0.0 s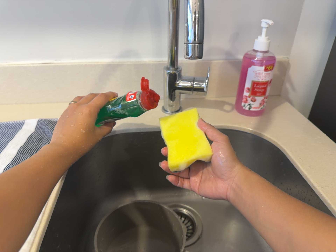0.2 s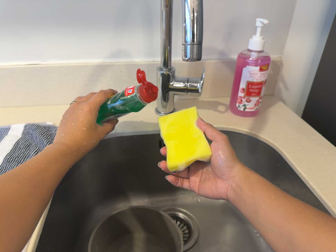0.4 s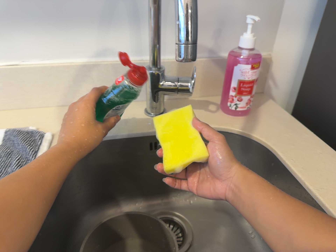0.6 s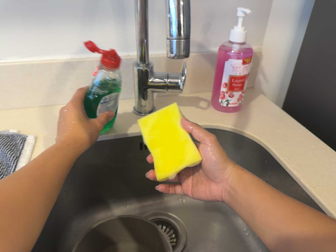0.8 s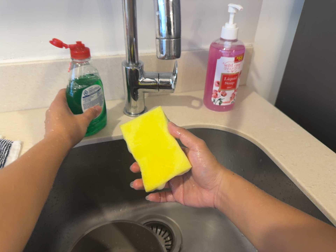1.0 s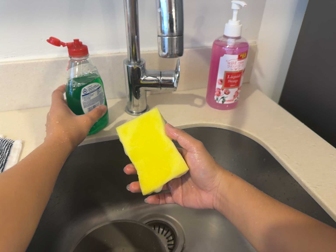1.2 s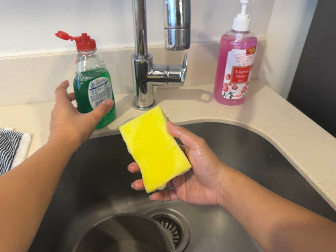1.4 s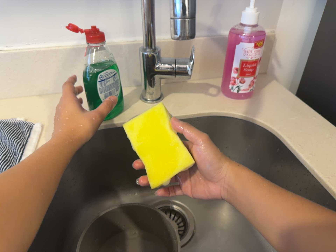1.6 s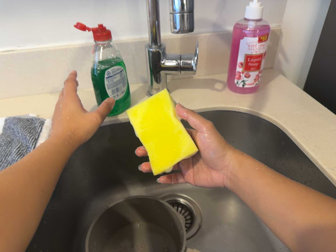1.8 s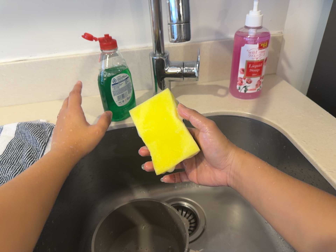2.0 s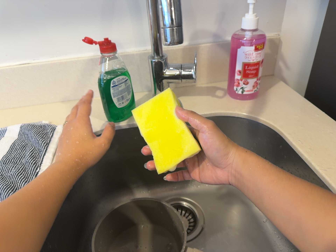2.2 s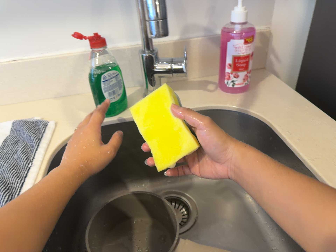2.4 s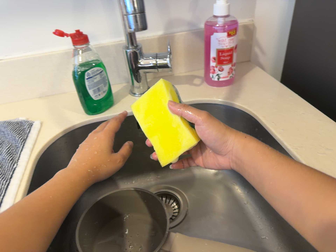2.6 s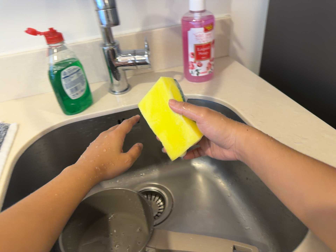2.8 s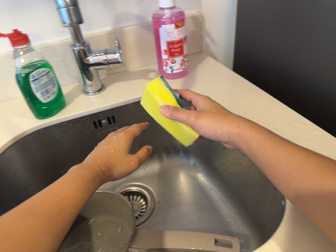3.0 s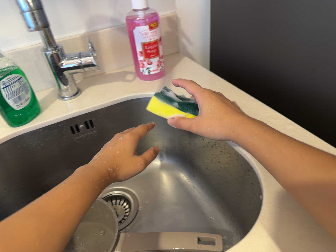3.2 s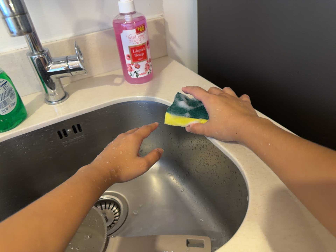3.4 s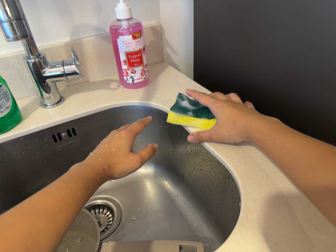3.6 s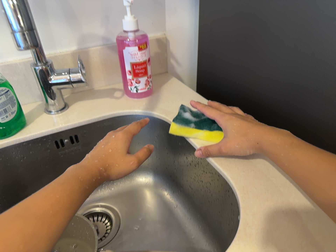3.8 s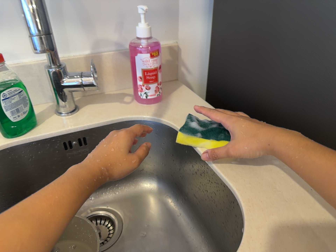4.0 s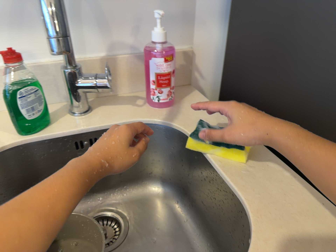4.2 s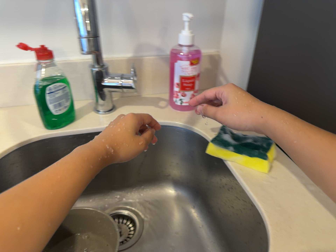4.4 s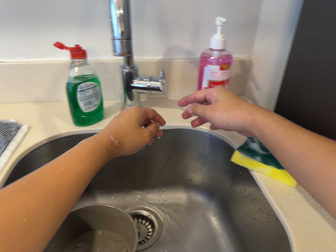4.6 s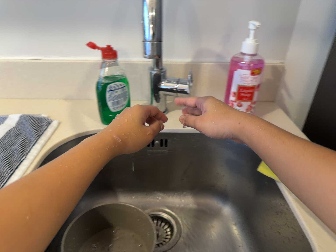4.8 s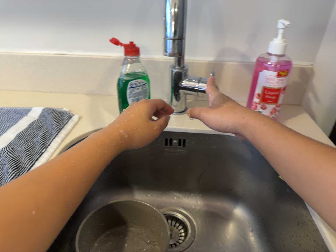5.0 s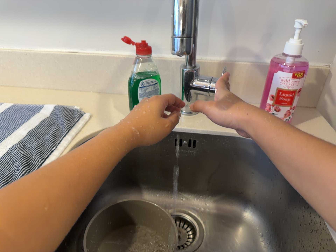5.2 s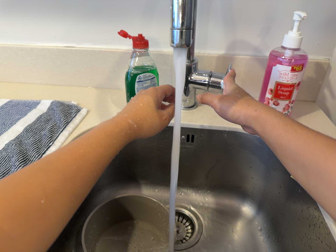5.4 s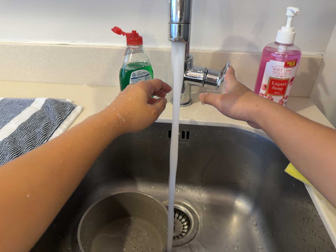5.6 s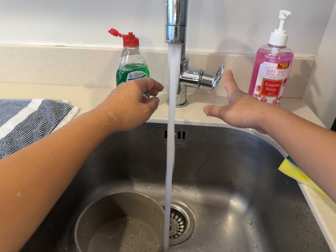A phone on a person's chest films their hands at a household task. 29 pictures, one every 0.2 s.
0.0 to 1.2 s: The camera travels forward, about 8 cm, so what stands in front looms larger.
1.2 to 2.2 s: The camera shifts only a little, or ends up much as it began.
2.2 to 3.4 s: The camera pans to its right by about 15 degrees. It travels to its right, about 5 cm, so close, fixed things drift to the left. It rolls about its line of sight by about 10 degrees, and the scene rotates counterclockwise.
3.4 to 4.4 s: The scene slides to the right, as the camera pans about 15 degrees to its left. It rolls about its line of sight by about 15 degrees, and the scene rotates clockwise.
4.4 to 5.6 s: The scene slides to the right, as the camera pans about 10 degrees to its left.
The film runs backward here.
